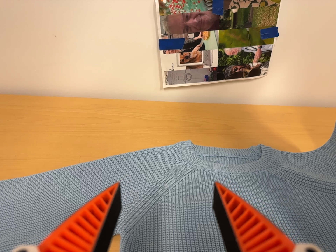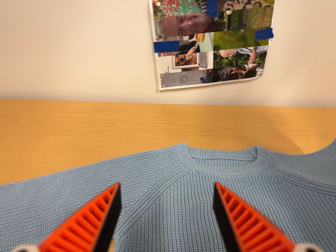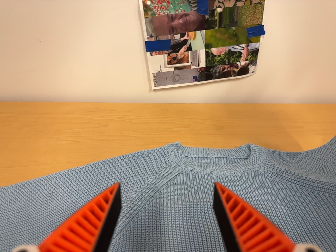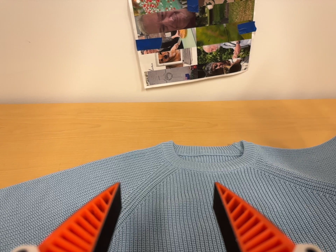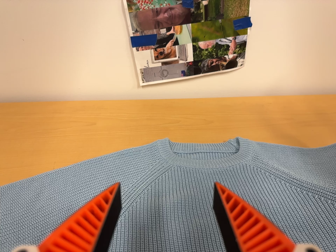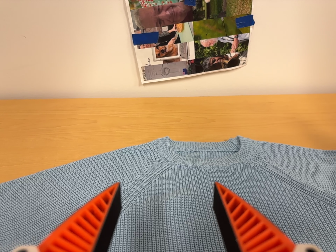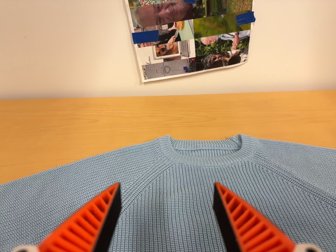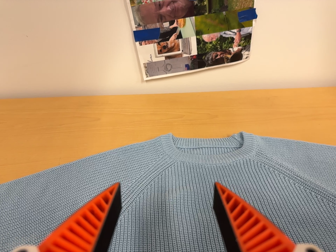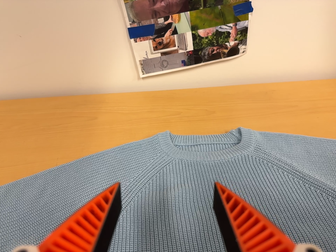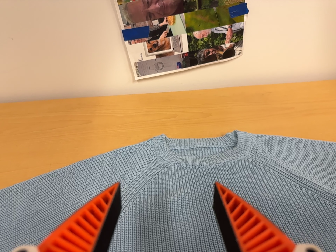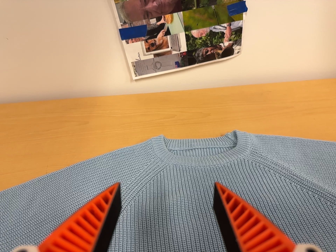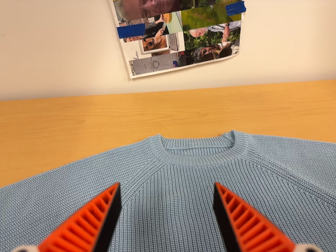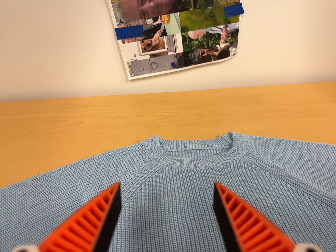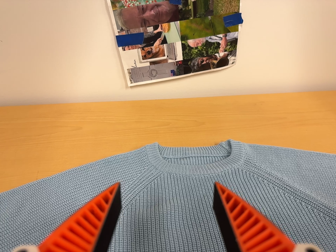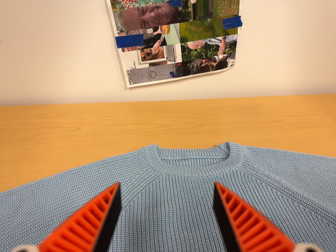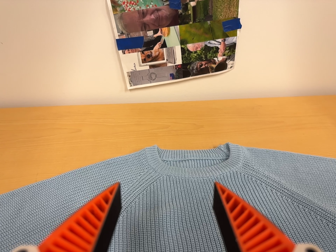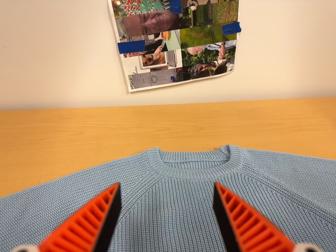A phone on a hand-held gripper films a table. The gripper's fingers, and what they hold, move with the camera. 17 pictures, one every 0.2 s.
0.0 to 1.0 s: The camera travels to its right, about 4 cm, so close, fixed things drift to the left.
1.0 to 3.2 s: The camera shifts only a little, or ends up much as it began.
The film runs backward here.
